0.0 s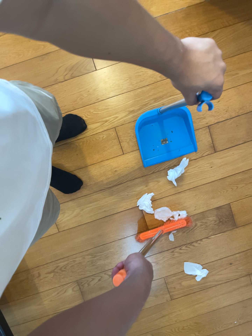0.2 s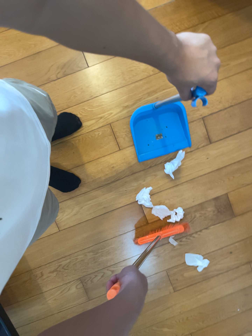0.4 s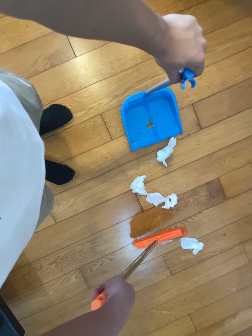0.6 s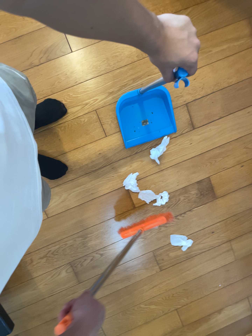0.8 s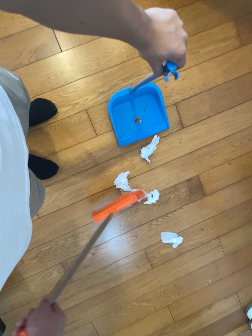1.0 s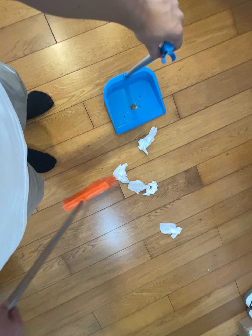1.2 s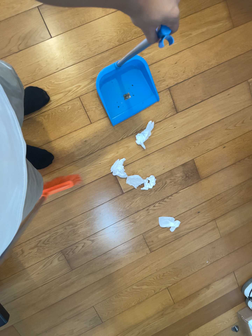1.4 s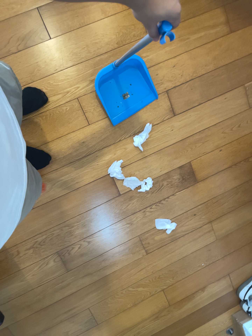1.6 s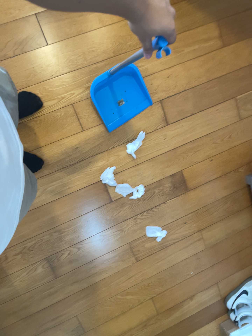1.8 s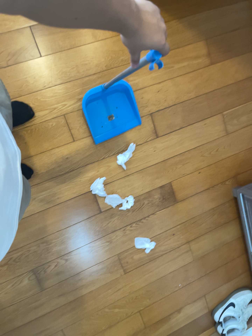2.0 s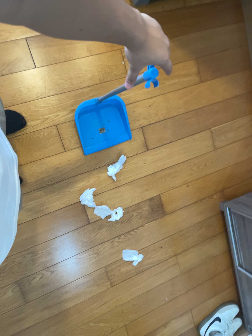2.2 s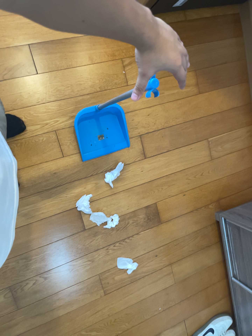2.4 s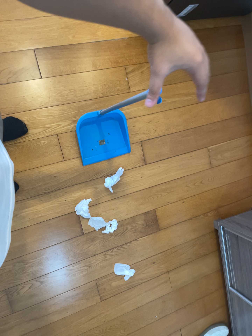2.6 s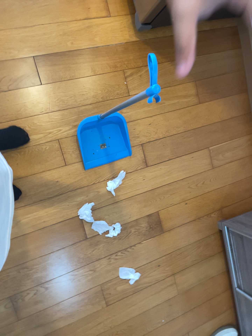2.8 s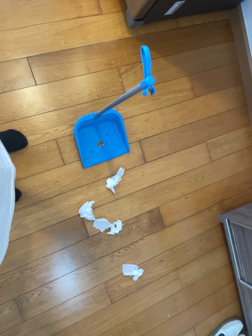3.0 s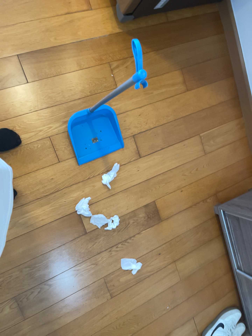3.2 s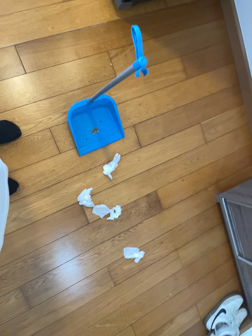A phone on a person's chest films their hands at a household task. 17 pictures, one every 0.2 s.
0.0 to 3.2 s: The scene slides to the left, as the camera pans about 20 degrees to its right. It travels backward, toward the bottom of its view and to its left, about 16 cm, so what stands in front gets smaller.
The film runs backward here.
